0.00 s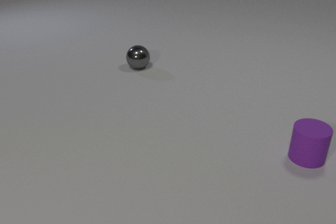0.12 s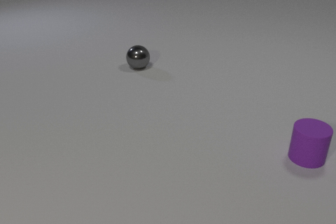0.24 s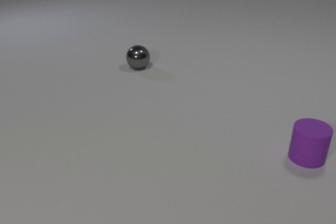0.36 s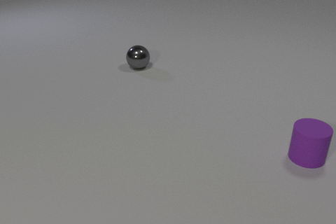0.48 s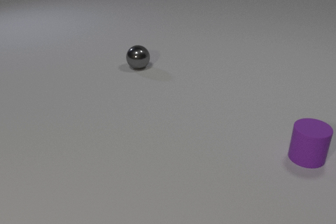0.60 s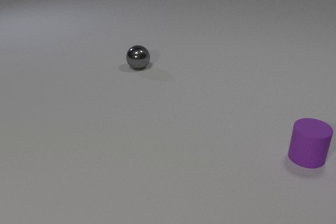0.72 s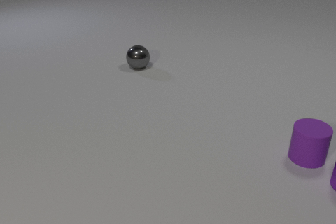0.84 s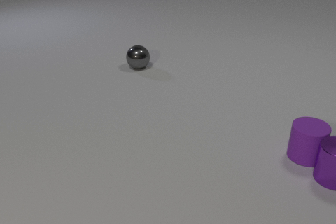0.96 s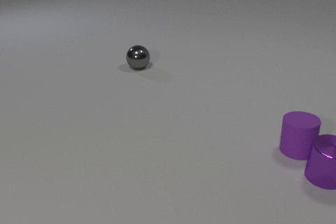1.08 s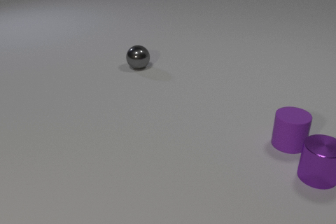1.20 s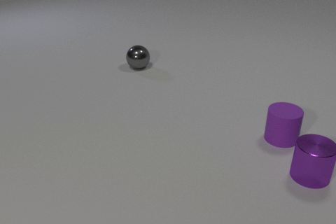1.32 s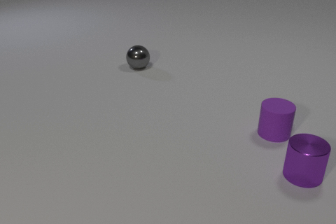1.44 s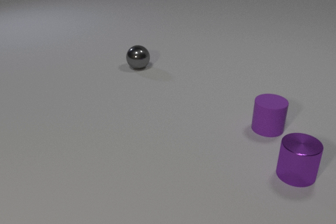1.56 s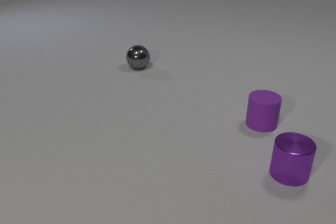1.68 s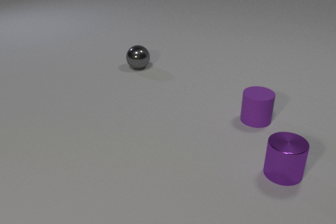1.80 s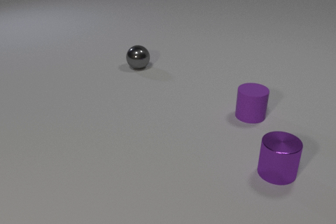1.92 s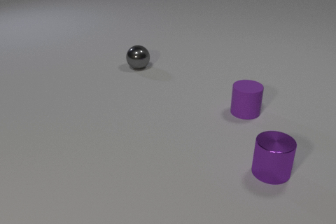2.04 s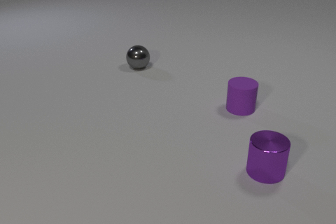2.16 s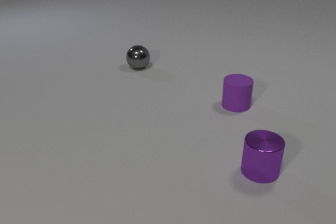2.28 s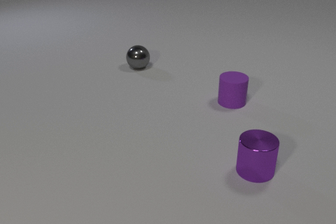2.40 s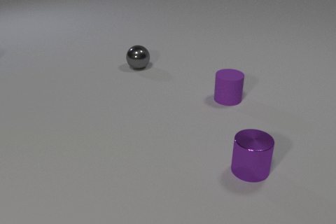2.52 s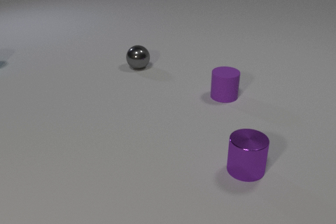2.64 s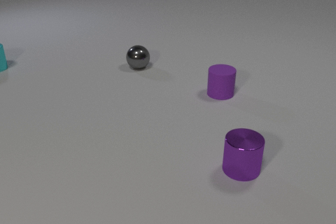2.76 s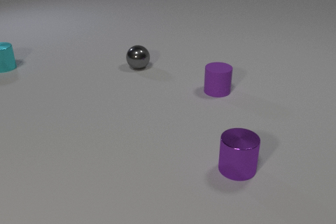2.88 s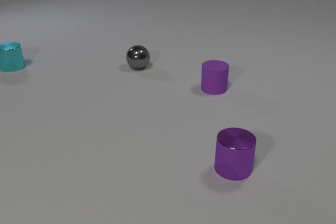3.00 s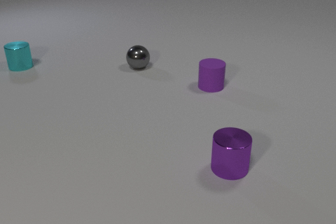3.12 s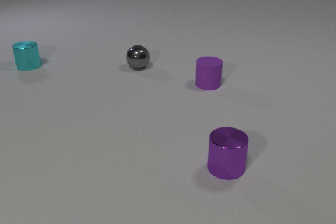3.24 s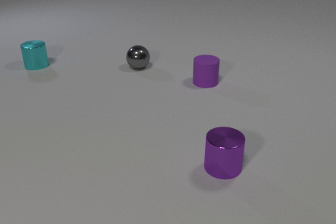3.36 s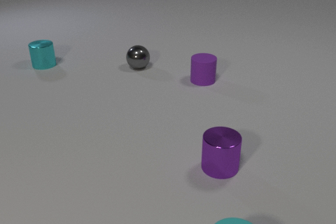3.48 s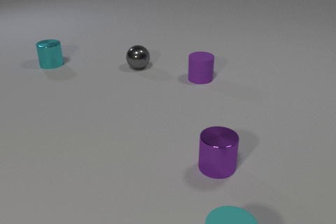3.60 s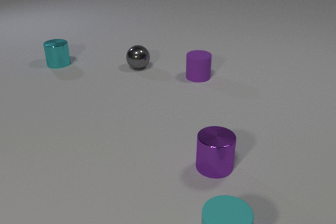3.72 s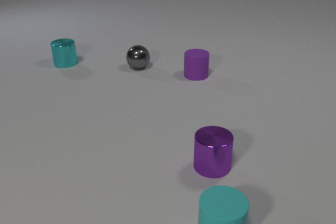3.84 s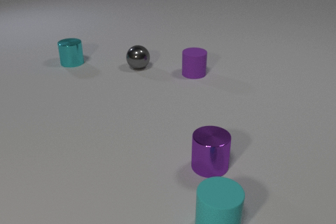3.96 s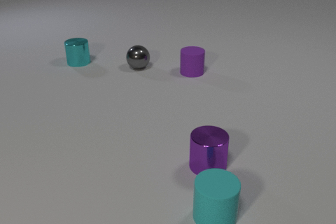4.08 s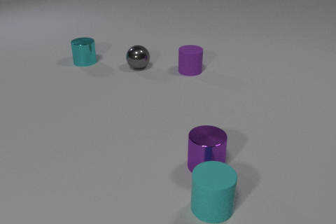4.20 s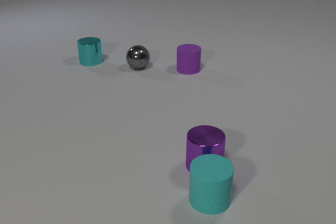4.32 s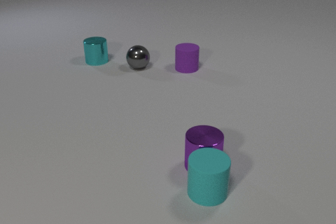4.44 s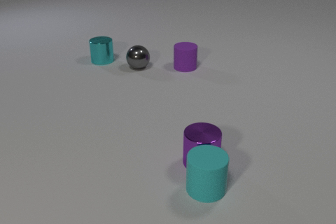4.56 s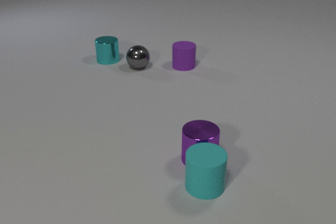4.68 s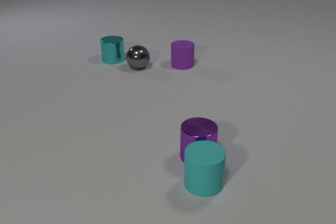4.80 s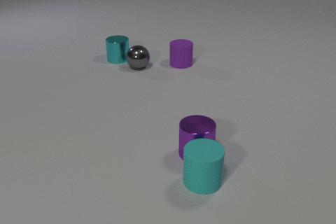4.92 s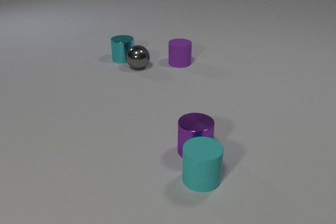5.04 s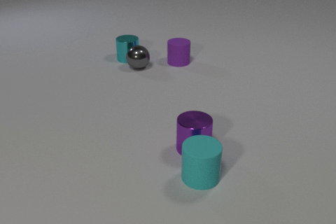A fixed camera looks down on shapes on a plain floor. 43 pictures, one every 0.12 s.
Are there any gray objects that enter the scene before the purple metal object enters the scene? no.
What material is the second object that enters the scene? metal.
Are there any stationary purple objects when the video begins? yes.
0.00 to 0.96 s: The purple metal cylinder comes in at the right edge, slides to the left. The purple rubber cylinder slides to the left and away from the camera. The purple metal cylinder and the purple rubber cylinder collide.
0.96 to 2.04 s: The purple metal cylinder slides to the left. The purple rubber cylinder slides away from the camera and to the left.
2.04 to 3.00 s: The purple metal cylinder slides to the left. The purple rubber cylinder slides away from the camera and to the left. The cyan metal cylinder comes in at the left edge, slides to the right.
3.00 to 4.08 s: The purple metal cylinder slides to the left. The purple rubber cylinder slides away from the camera and to the left. The cyan rubber cylinder comes in at the bottom edge, slides away from the camera. The cyan metal cylinder slides to the right.
4.08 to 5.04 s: The purple metal cylinder slides away from the camera and to the left. The purple rubber cylinder slides away from the camera and to the left. The cyan rubber cylinder slides away from the camera. The cyan metal cylinder slides to the right. The purple metal cylinder and the cyan rubber cylinder collide.
